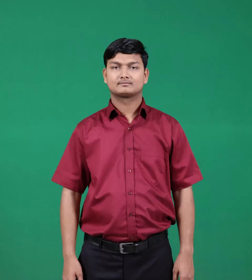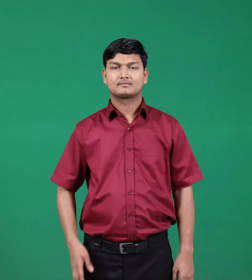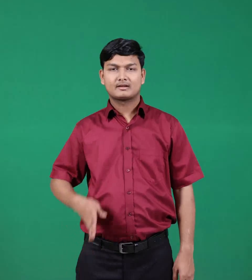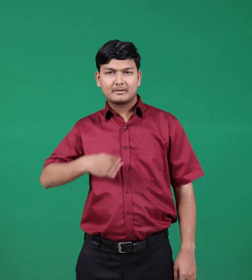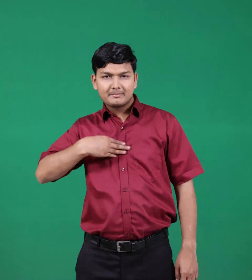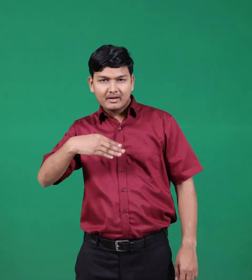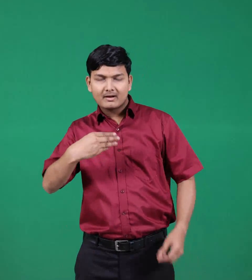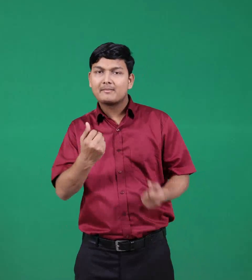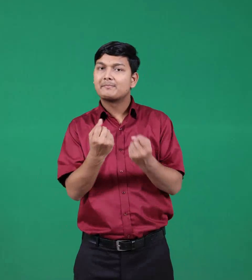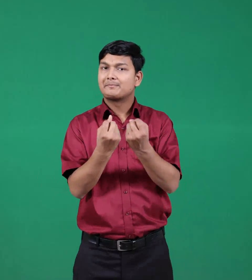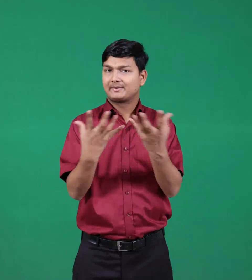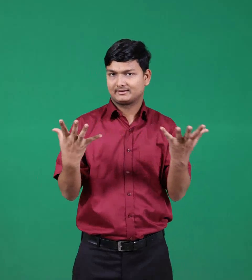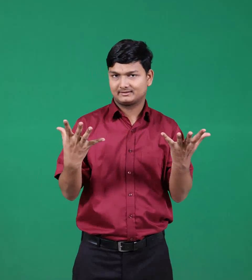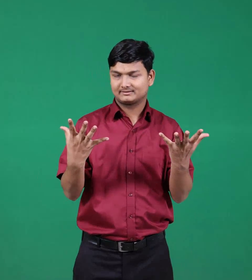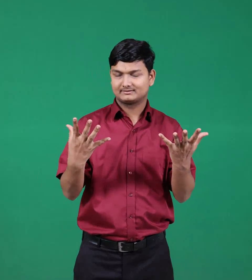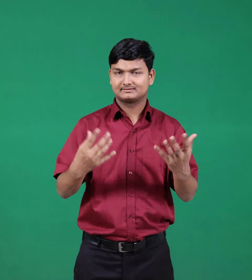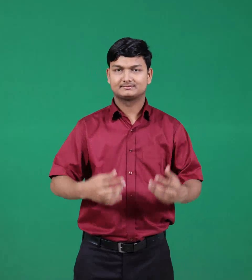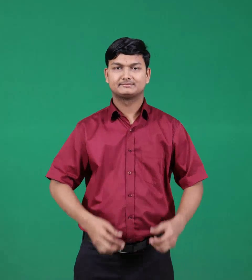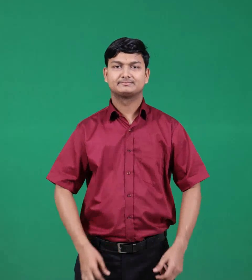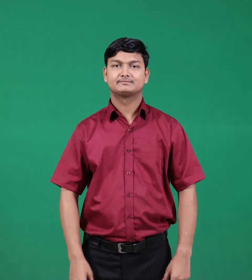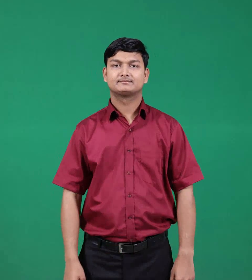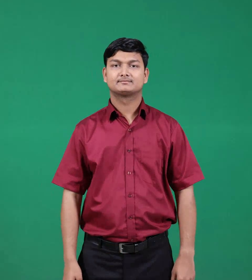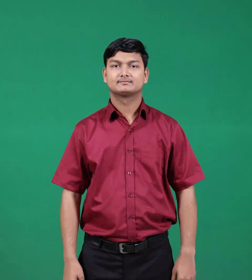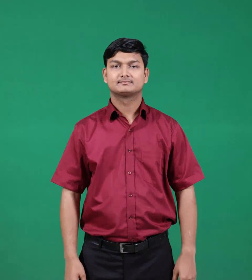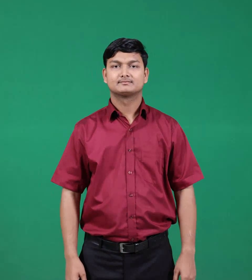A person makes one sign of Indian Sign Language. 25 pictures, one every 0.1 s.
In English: leaves
